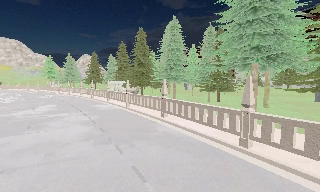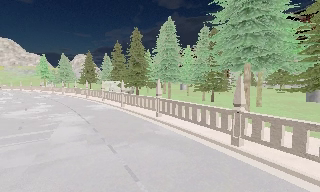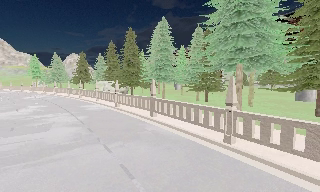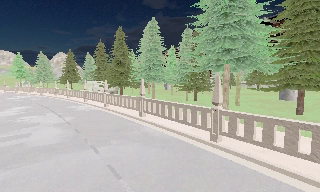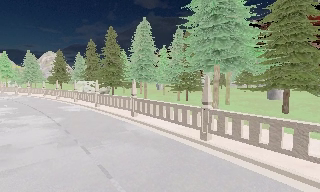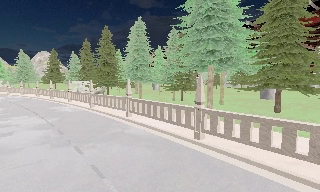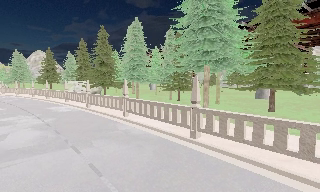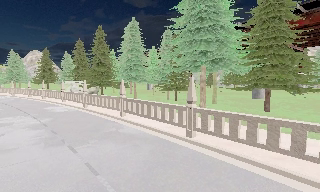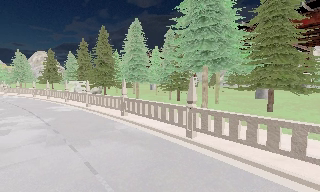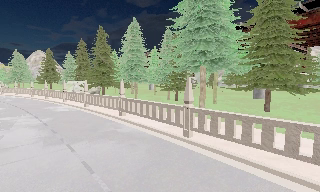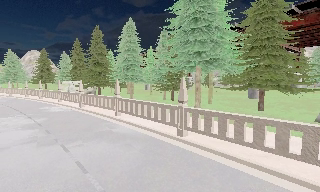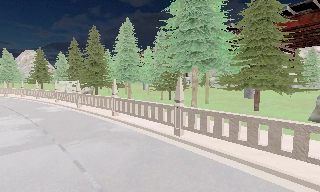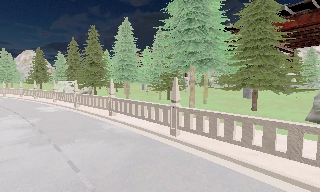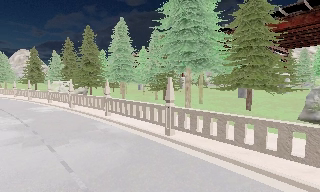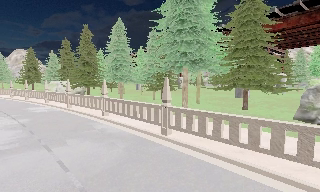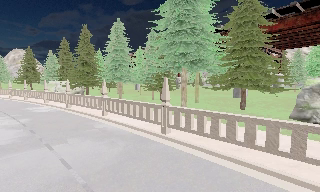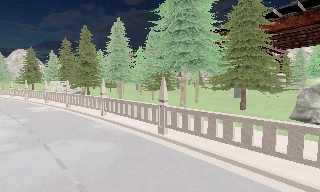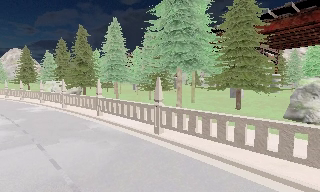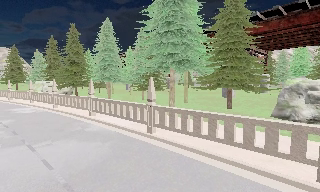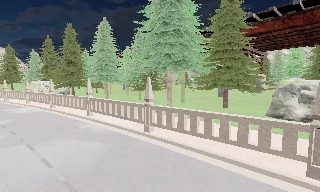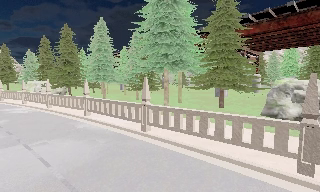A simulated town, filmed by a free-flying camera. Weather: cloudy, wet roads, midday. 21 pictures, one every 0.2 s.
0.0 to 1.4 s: The camera swings to its right by about 15 degrees, and the scene slides to the left. It travels backward, about 0.5 m, so what stands in front gets smaller.
1.4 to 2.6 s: The camera travels to its right, about 0.5 m, so close, fixed things drift to the left.
2.6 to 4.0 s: The camera travels backward, about 1 m, so what stands in front gets smaller.
The film runs backward here.
